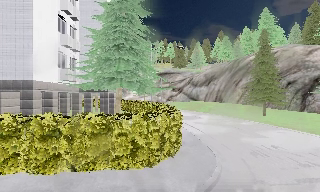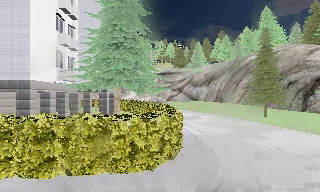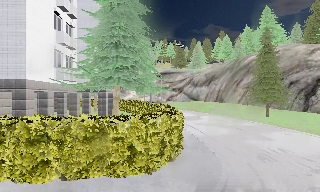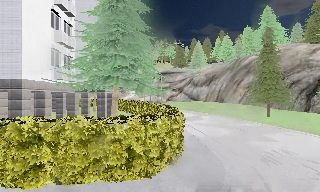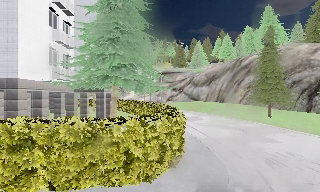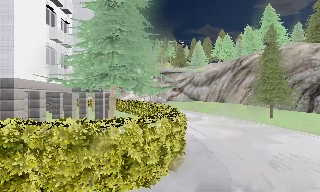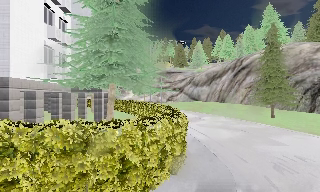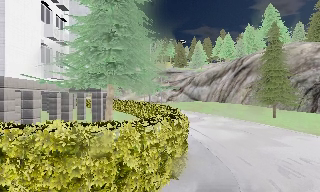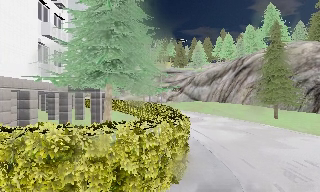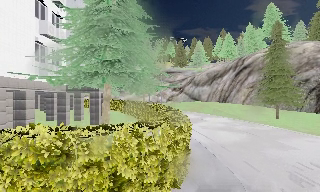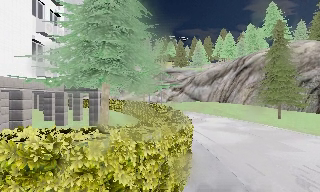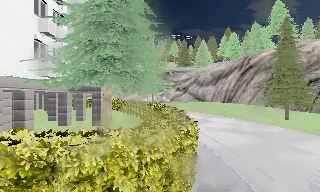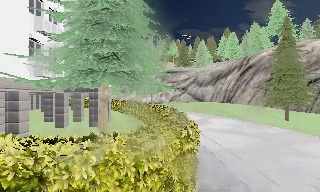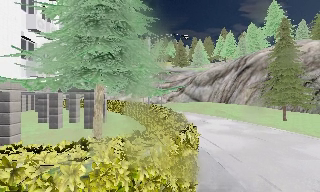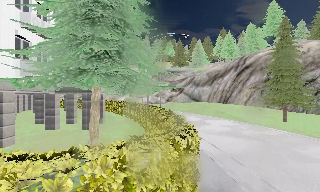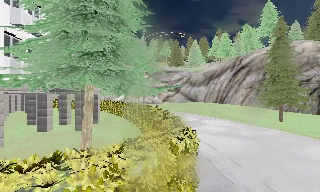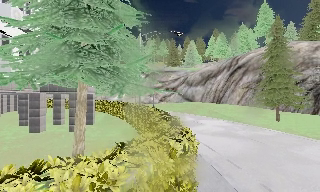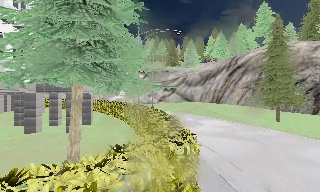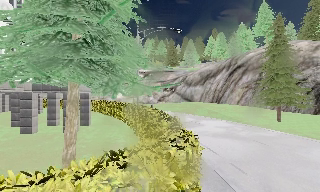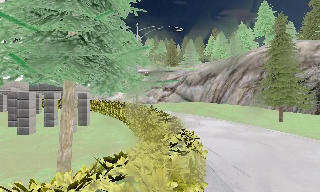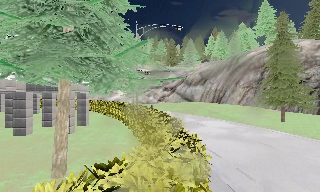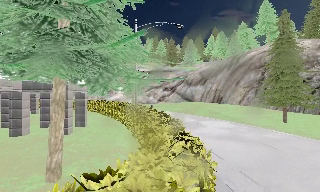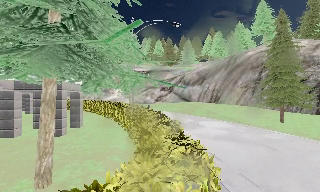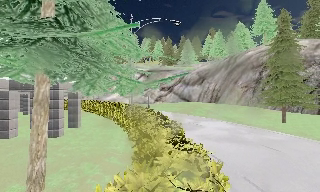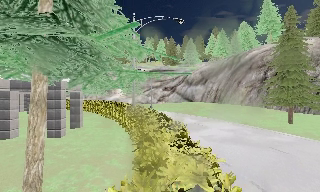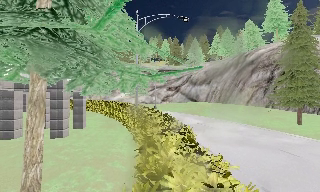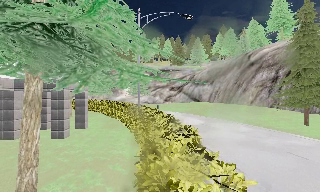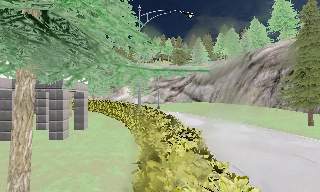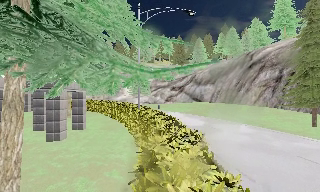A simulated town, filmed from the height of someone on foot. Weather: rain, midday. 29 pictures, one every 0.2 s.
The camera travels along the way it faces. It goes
forward.
0.0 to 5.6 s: The camera travels forward, about 7 m, so what stands in front looms larger.
The film runs forward here.
